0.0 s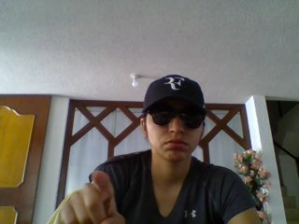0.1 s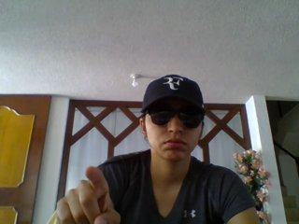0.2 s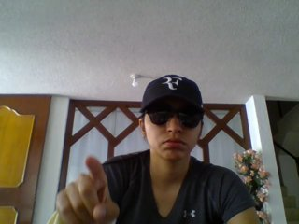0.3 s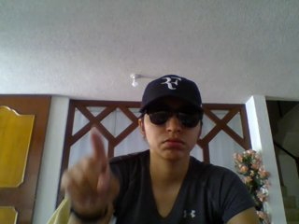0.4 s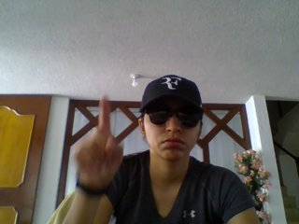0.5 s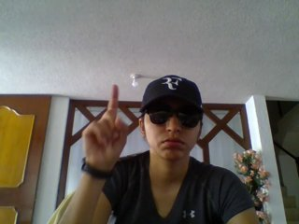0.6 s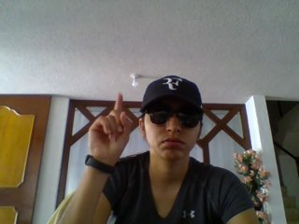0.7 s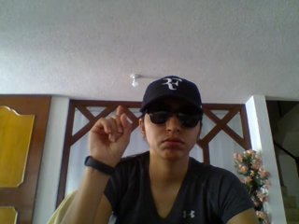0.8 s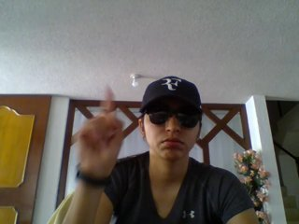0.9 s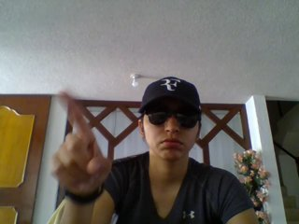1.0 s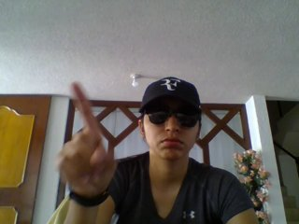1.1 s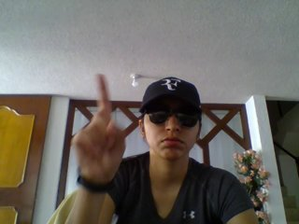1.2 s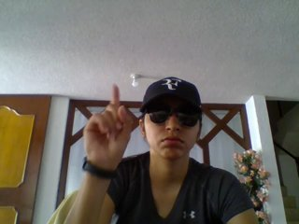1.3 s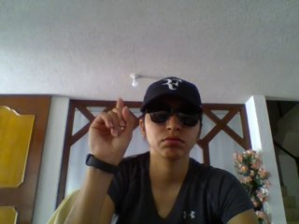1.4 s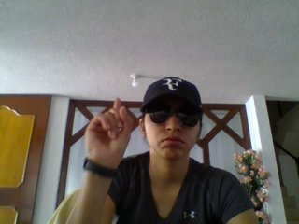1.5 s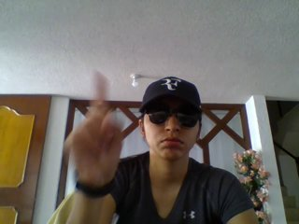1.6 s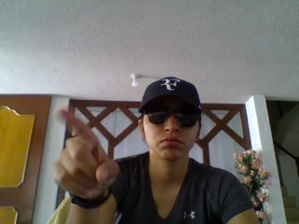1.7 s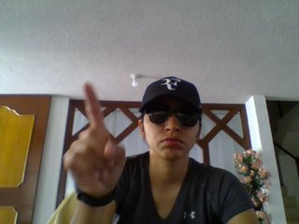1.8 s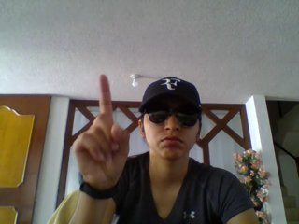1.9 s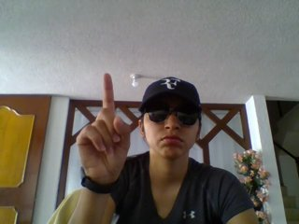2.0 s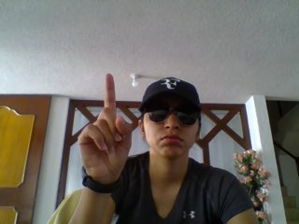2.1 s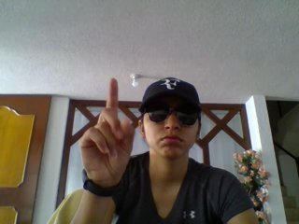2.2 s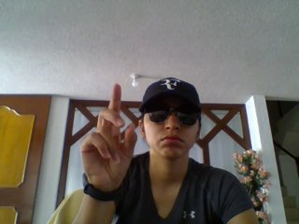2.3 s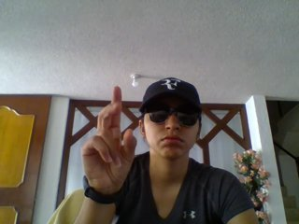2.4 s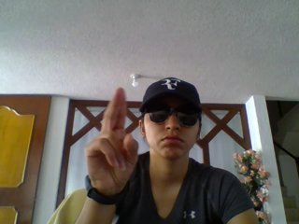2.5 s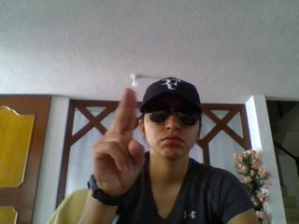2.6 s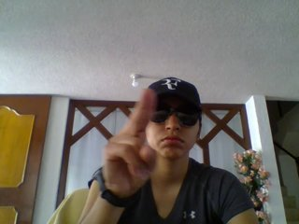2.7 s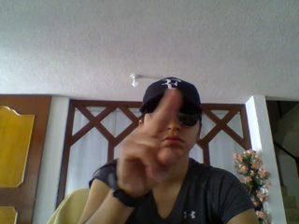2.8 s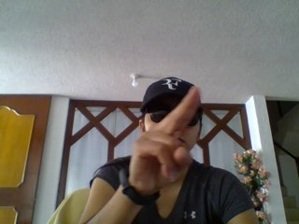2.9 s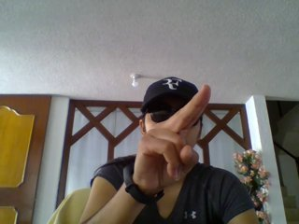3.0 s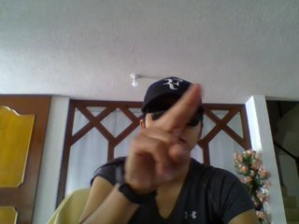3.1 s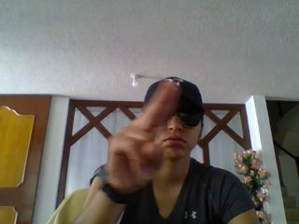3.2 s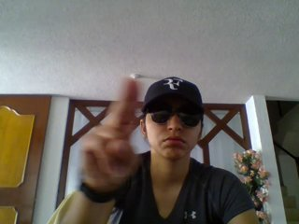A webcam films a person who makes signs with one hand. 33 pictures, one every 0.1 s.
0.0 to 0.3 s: Pointing with one finger.
0.4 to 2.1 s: Double click with one finger.
2.2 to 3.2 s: Pointing with two fingers.
